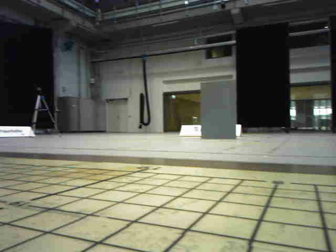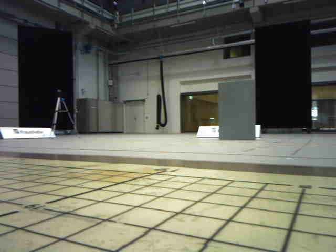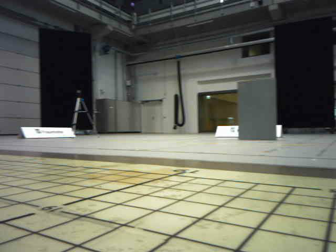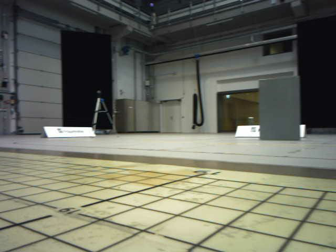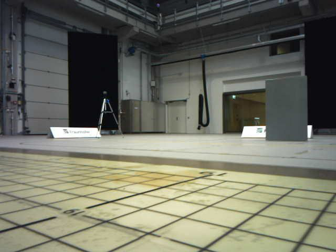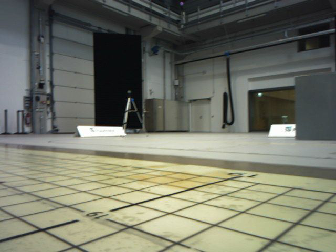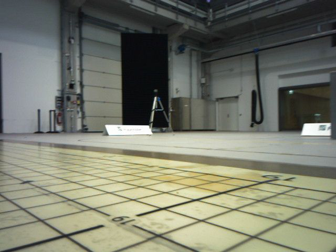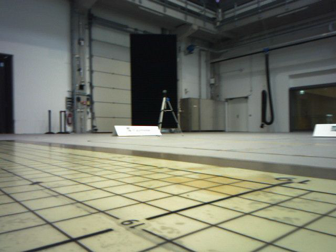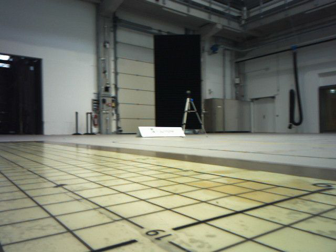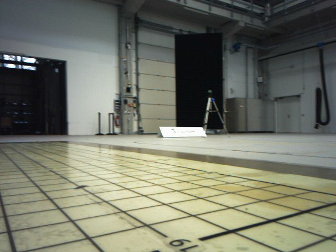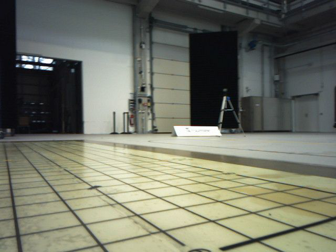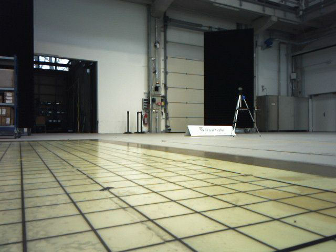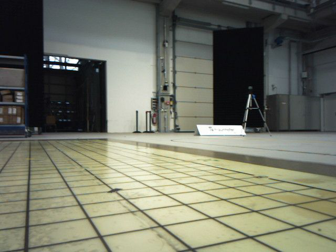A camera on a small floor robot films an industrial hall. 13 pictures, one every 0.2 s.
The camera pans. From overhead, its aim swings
counterclockwise.
The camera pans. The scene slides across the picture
to the right.
0.0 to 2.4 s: The camera pans to its left, which is counterclockwise from overhead, by about 40 degrees. It travels forward, about 0.4 m.
The film runs forward here.
